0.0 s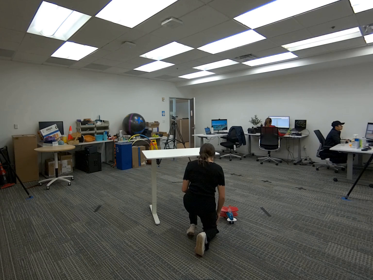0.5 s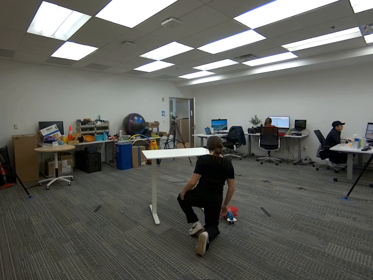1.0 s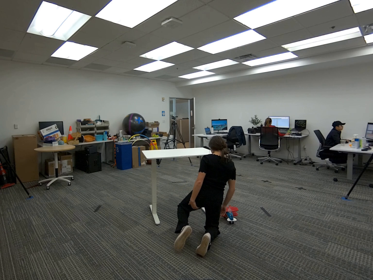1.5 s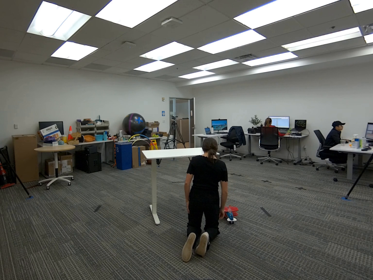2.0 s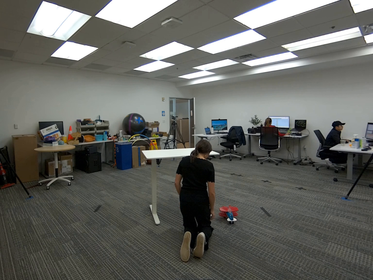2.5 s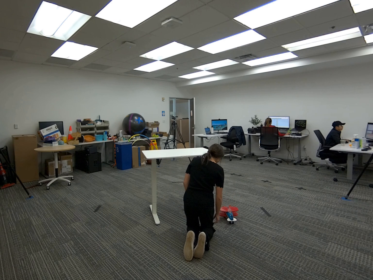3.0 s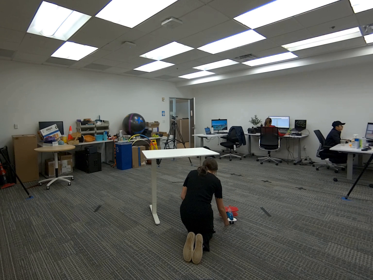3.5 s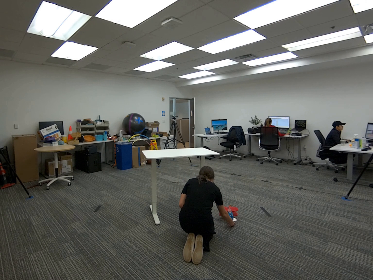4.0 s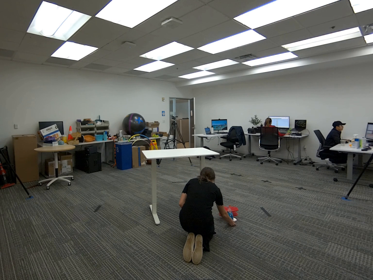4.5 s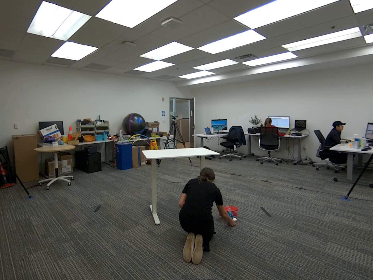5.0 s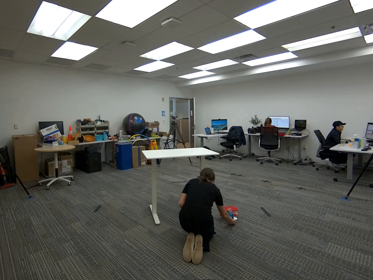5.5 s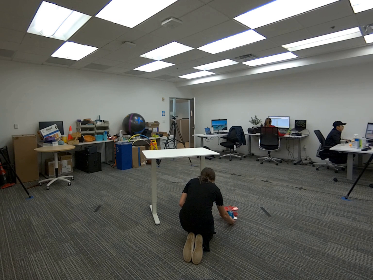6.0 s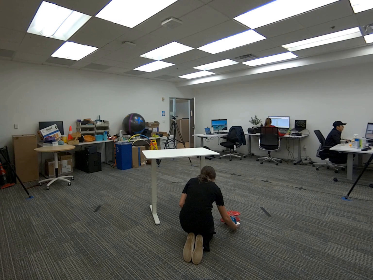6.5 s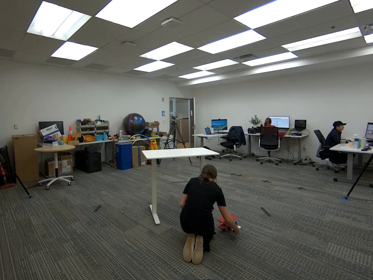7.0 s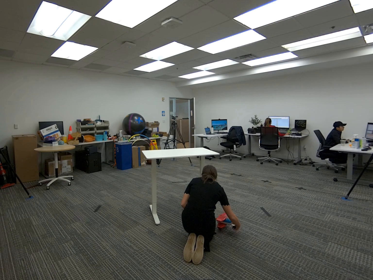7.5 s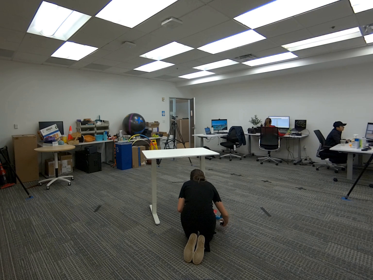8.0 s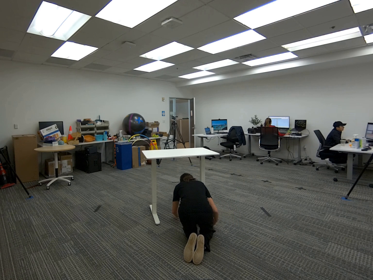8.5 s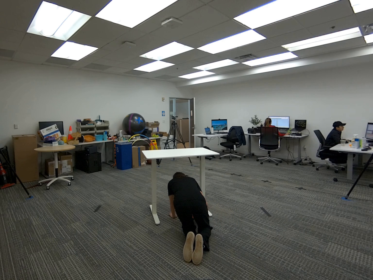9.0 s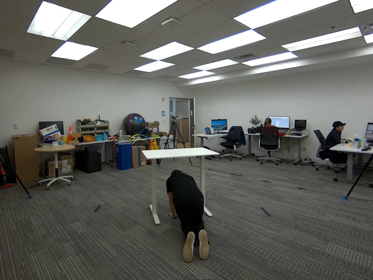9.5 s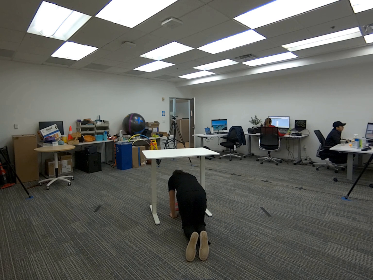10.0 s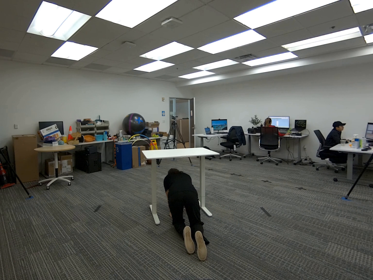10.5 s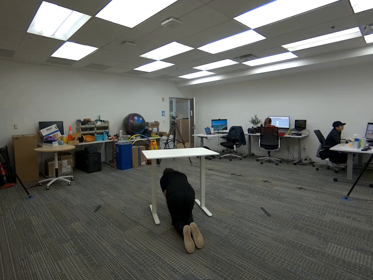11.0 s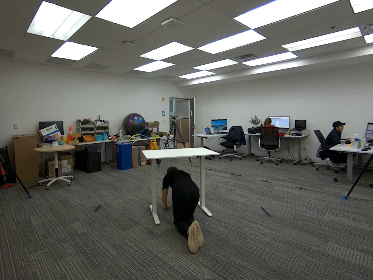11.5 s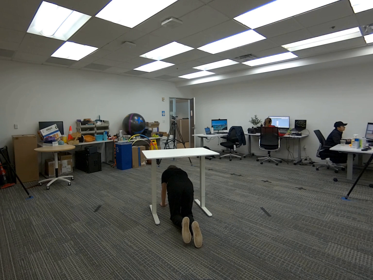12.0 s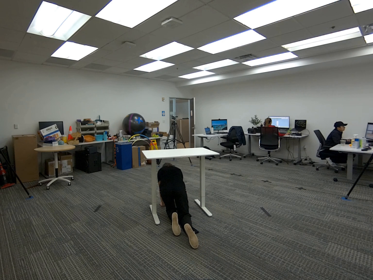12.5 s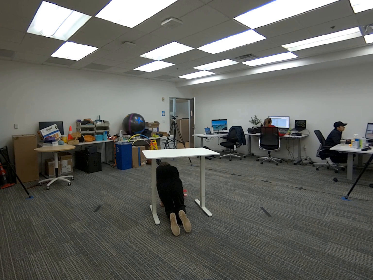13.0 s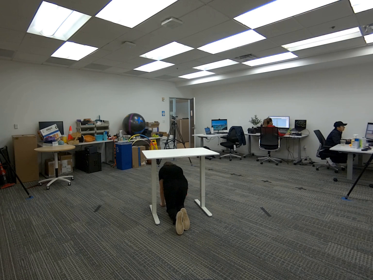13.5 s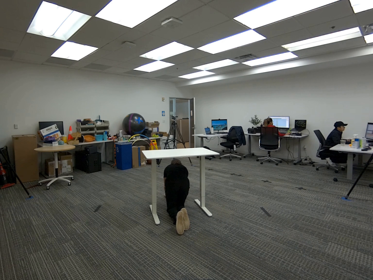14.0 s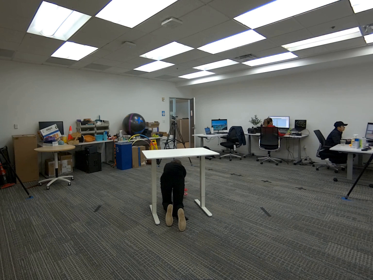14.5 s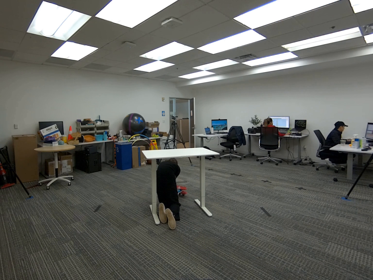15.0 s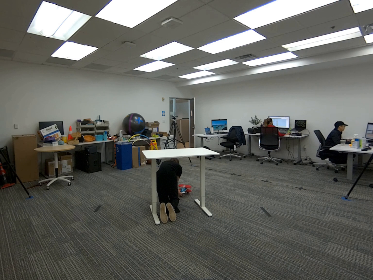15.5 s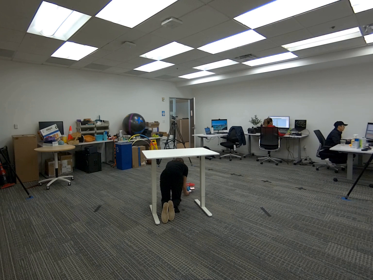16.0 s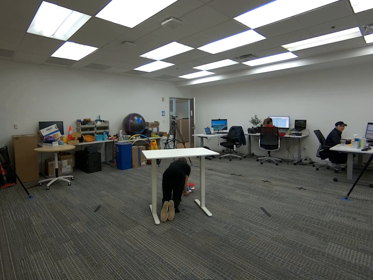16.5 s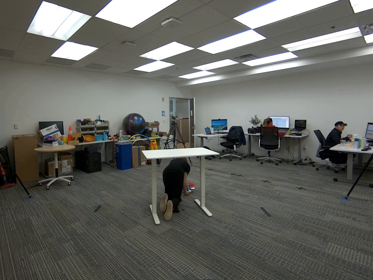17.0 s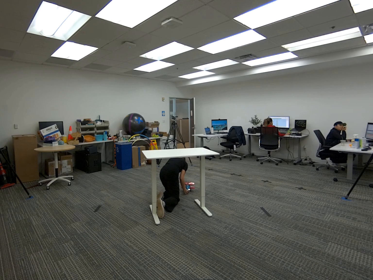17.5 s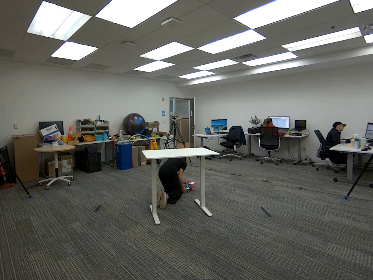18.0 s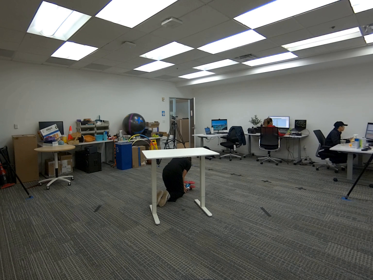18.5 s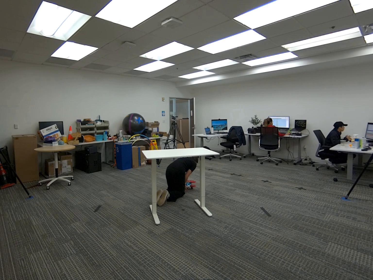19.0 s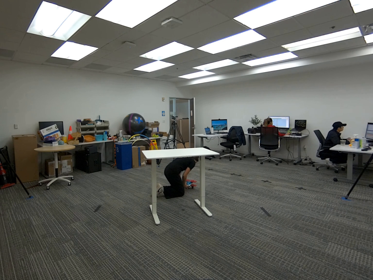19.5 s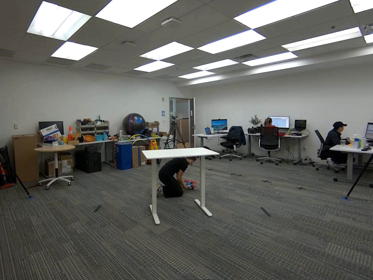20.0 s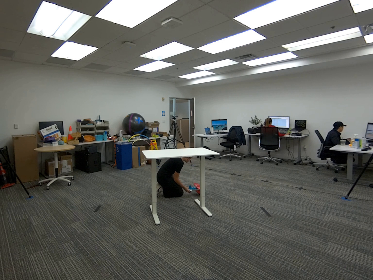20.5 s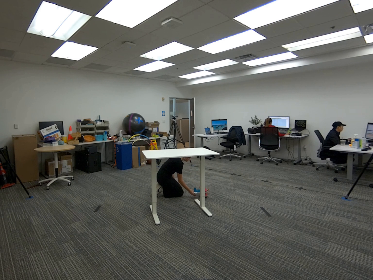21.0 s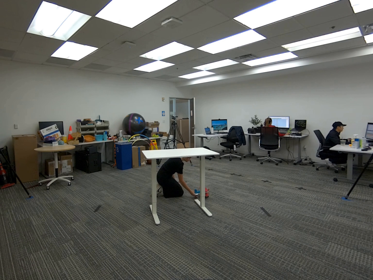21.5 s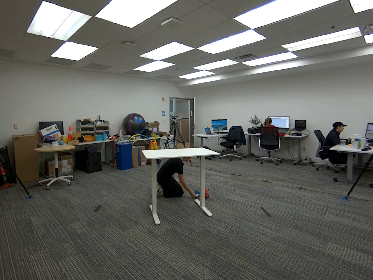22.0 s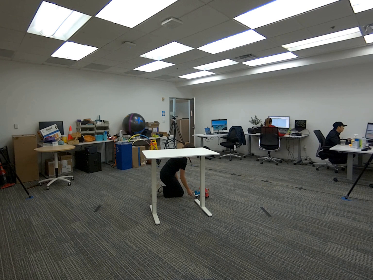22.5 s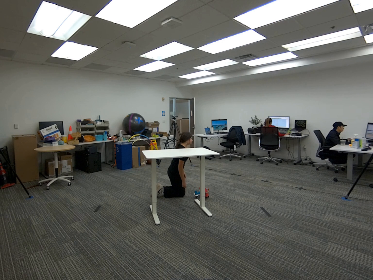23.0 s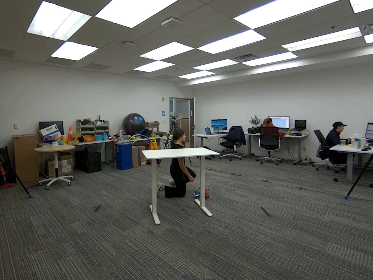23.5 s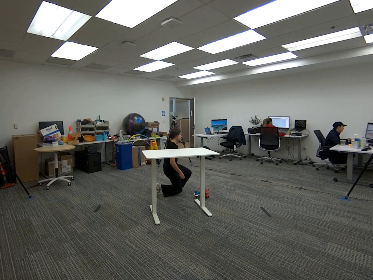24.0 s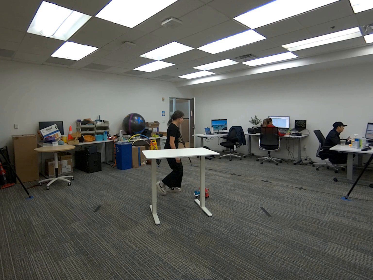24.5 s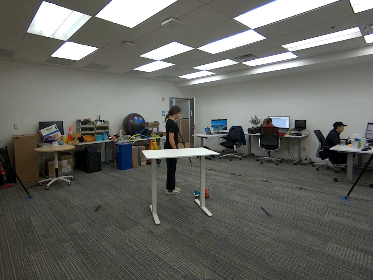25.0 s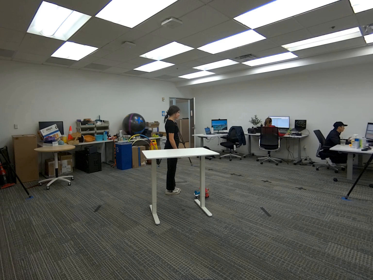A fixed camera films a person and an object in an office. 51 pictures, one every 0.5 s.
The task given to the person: Walk to the airplane on the ground, place your right hand on the plane, and roll it under the white desk.
